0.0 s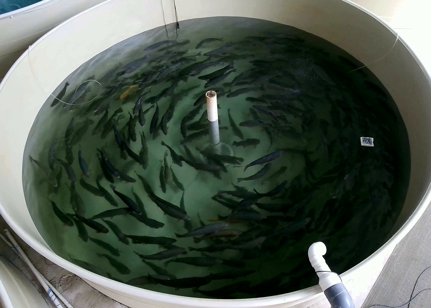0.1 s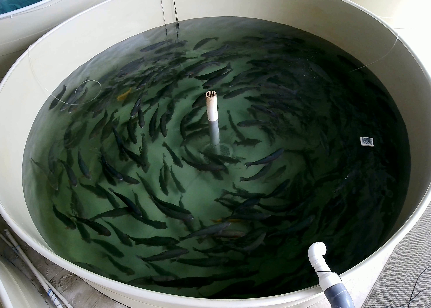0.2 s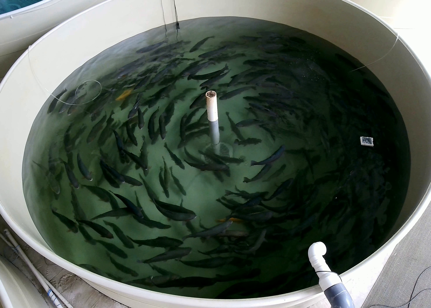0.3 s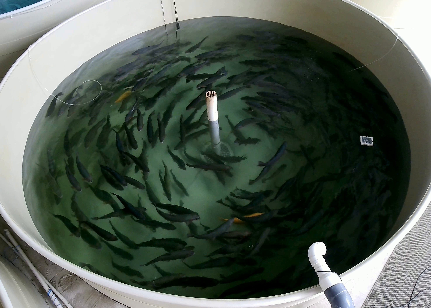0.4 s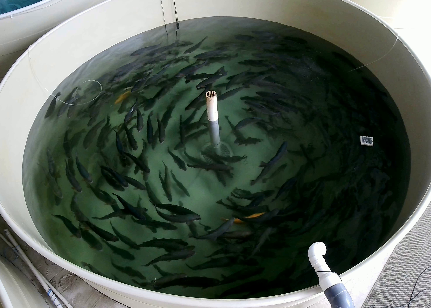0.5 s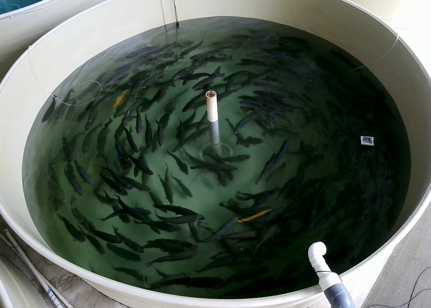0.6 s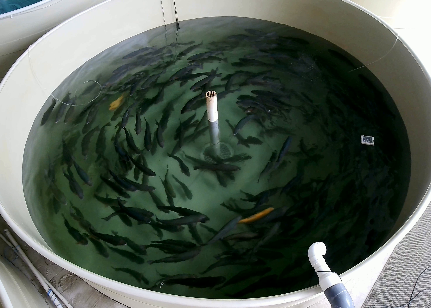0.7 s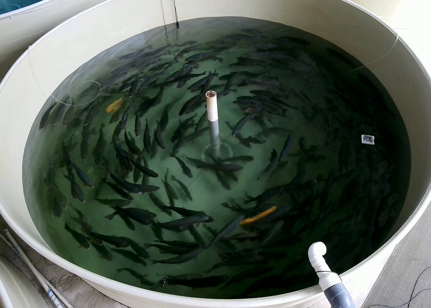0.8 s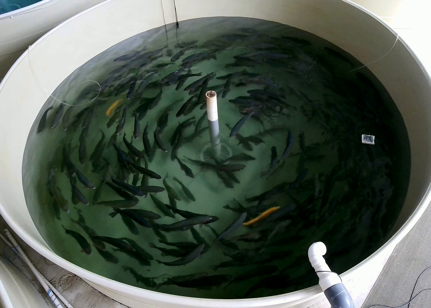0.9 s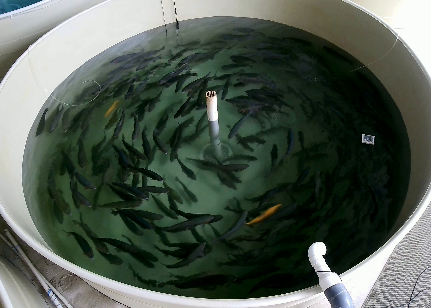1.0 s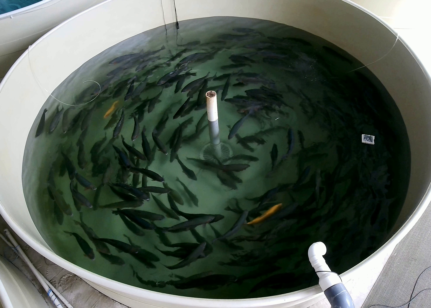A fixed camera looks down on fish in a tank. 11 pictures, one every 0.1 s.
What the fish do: Normal cruising.
